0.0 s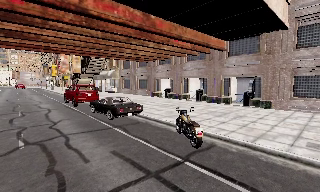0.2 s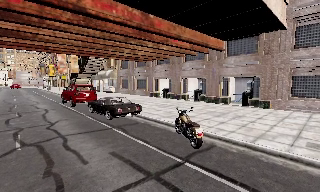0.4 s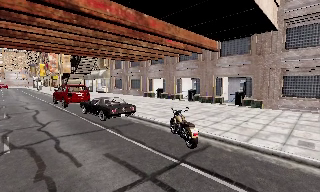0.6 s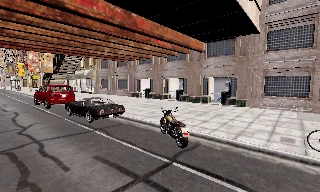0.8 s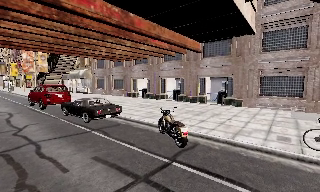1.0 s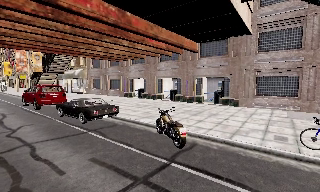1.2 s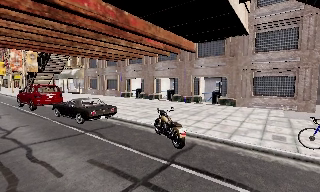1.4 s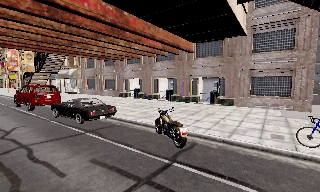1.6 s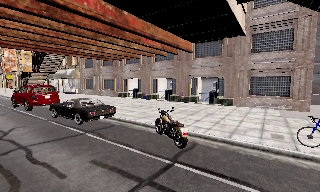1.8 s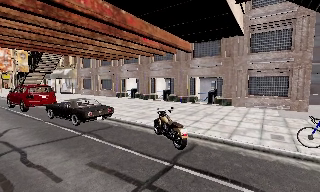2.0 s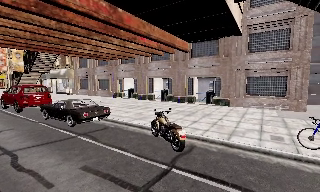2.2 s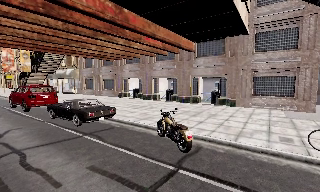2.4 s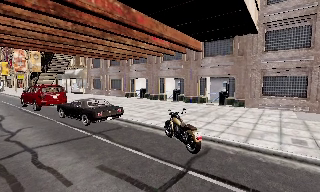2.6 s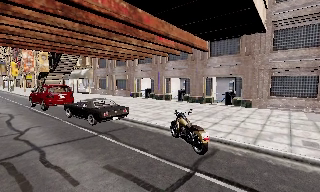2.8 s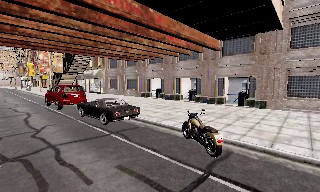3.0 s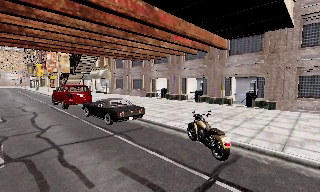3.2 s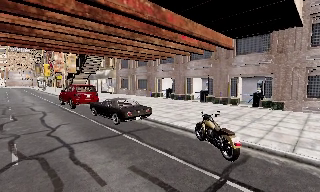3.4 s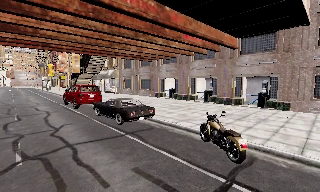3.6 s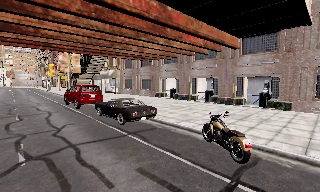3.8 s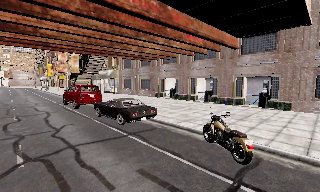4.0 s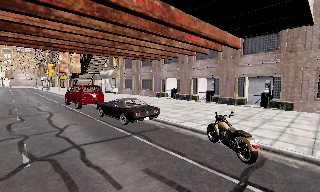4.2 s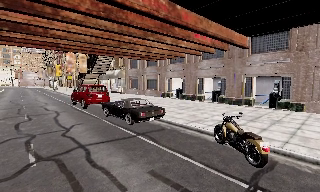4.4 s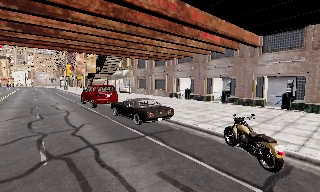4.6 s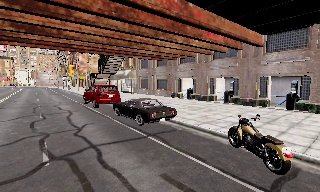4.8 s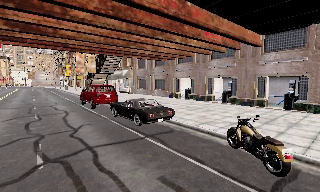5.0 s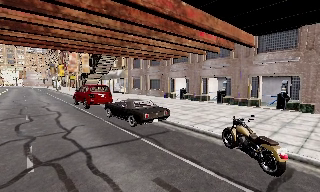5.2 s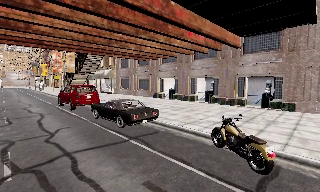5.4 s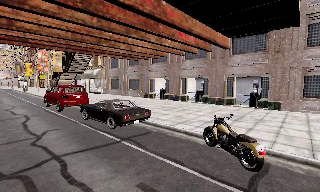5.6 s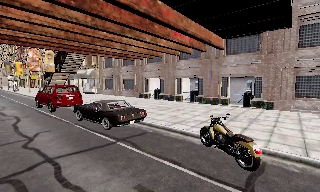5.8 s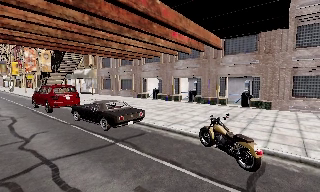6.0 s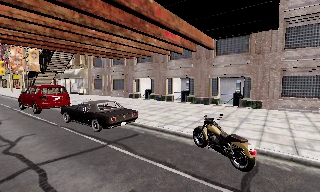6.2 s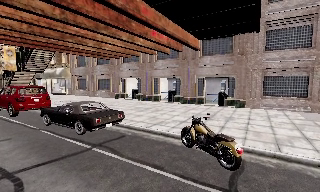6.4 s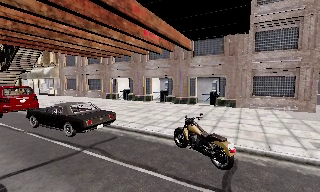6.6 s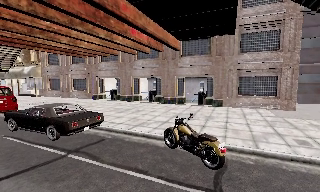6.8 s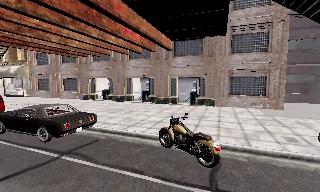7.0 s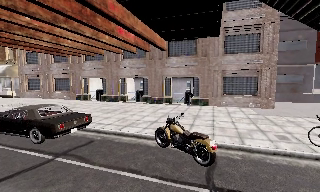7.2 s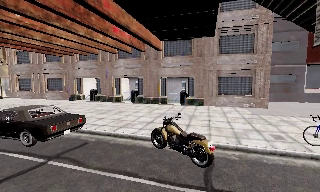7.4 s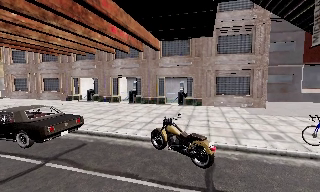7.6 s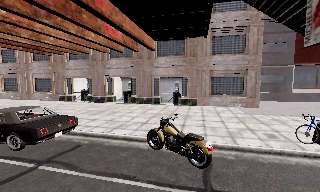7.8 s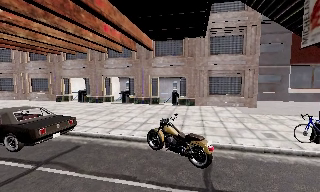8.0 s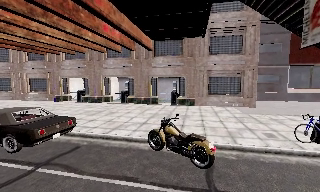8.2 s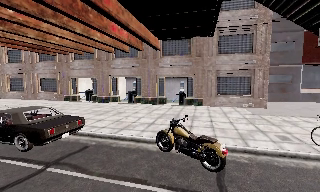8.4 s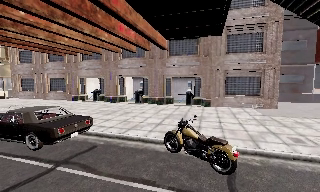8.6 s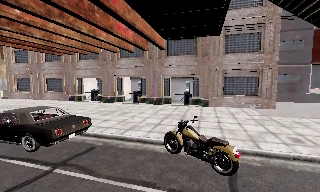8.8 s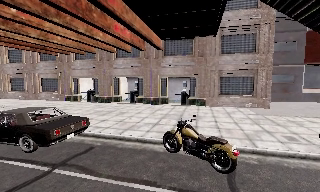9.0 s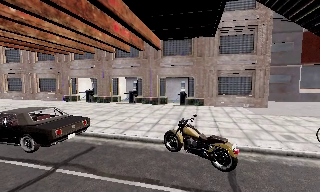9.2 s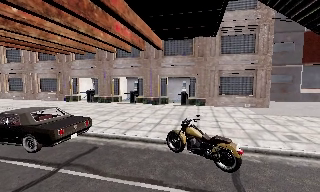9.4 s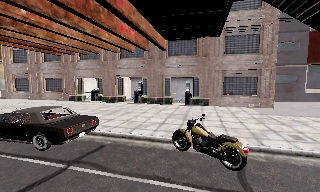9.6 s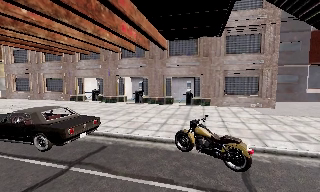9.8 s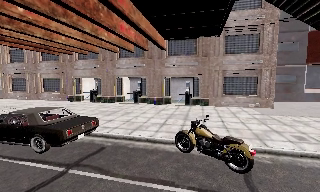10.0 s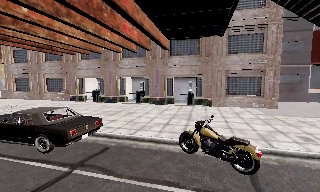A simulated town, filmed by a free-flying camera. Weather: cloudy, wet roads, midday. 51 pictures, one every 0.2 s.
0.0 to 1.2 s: The camera swings to its right by about 10 degrees, and the scene slides to the left.
1.2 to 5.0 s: The camera swings to its left by about 10 degrees, and the scene slides to the right. It travels forward and to its left, about 1.5 m, so what stands in front looms larger.
5.0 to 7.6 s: The camera pans to its right, which is clockwise from overhead, by about 35 degrees. It travels to its left and forward, about 1 m.
7.6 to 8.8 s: The camera shifts only a little, or ends up much as it began.
8.8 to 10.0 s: The camera travels to its left, about 0.5 m, so close, fixed things drift to the right.
The film runs forward here.
